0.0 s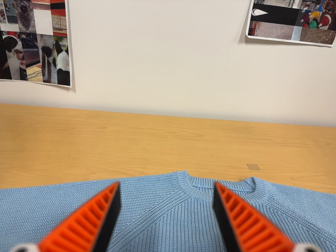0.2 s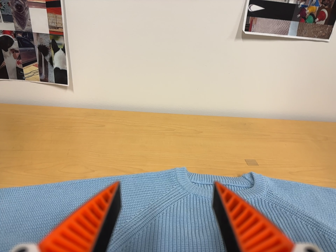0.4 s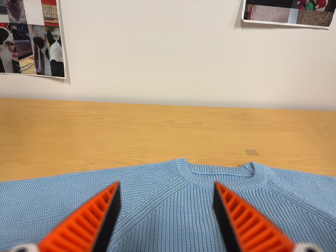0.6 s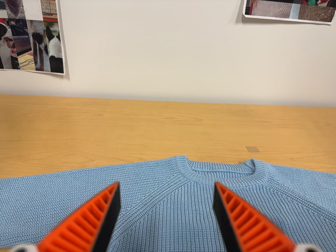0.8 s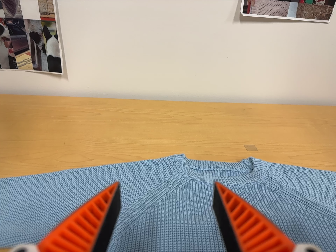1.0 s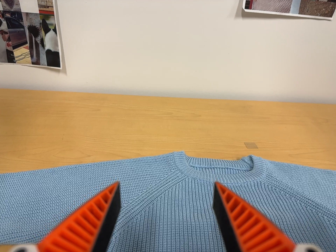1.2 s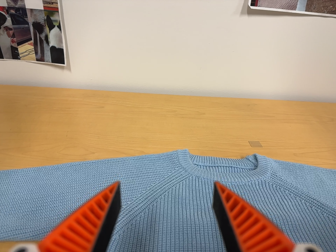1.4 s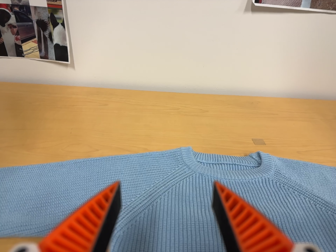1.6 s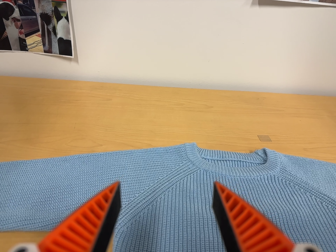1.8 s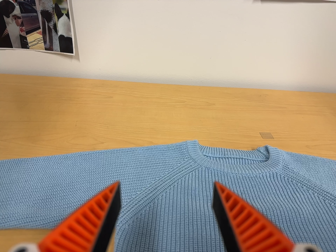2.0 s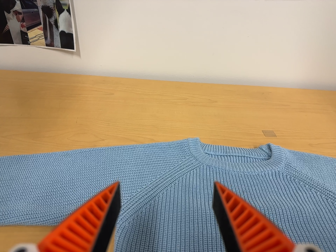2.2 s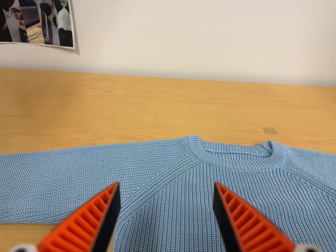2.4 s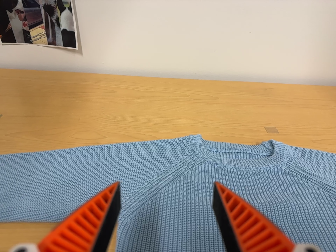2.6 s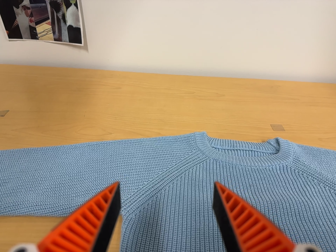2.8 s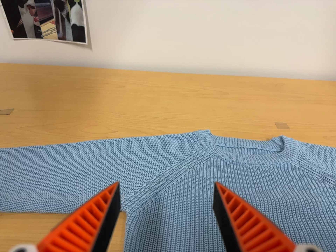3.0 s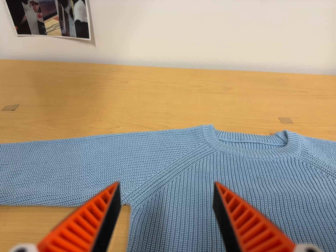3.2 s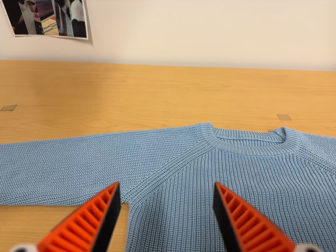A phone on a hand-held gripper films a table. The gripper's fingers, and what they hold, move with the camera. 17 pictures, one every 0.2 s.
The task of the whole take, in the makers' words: right arm across.
0.0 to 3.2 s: The camera's aim tips toward the bottom of its view by about 10 degrees, and the scene shifts upward.
The film runs forward here.
